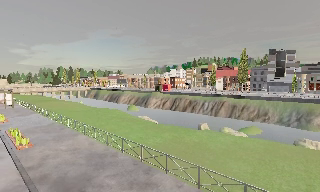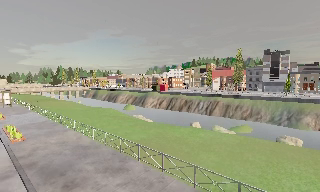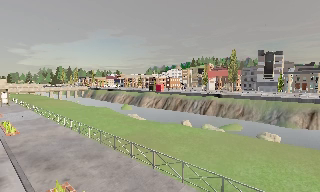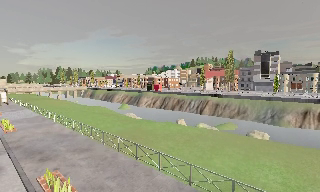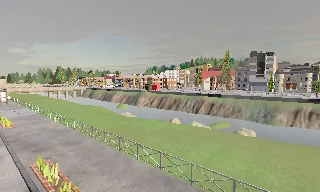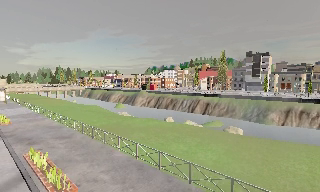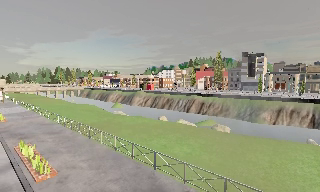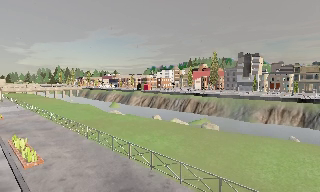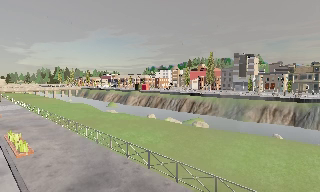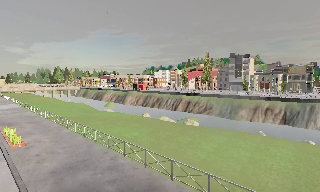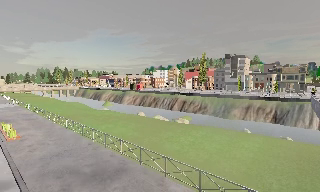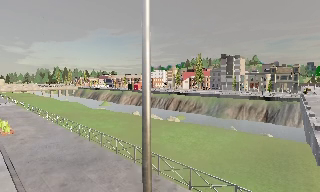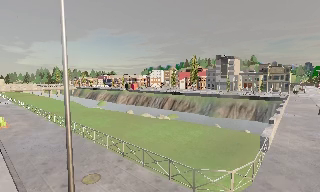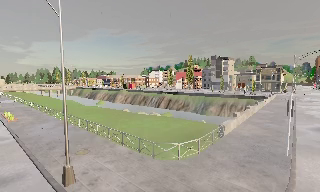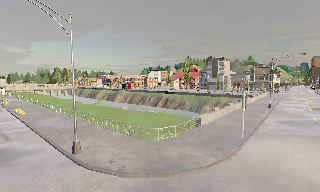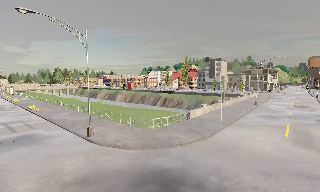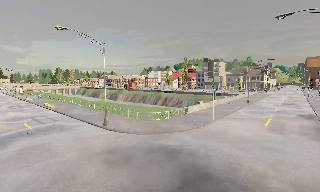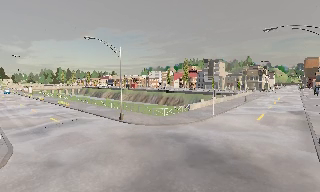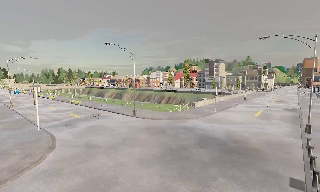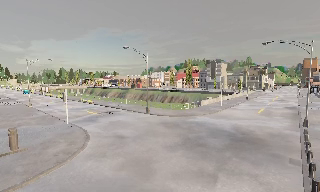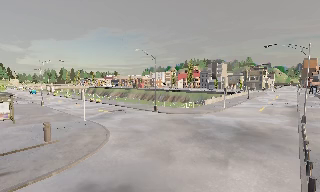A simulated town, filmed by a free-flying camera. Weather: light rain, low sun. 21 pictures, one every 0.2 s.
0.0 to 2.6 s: The camera travels to its right and backward, about 25 m, so close, fixed things drift to the left.
2.6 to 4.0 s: The camera travels backward, about 16 m, so what stands in front gets smaller.
The film runs backward here.
